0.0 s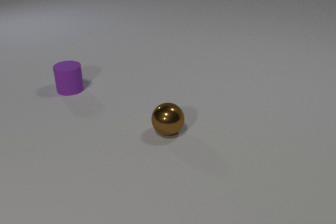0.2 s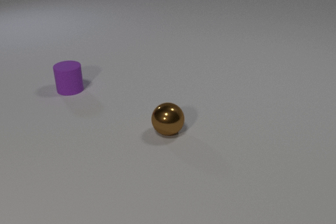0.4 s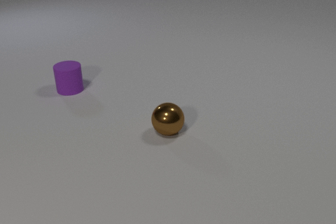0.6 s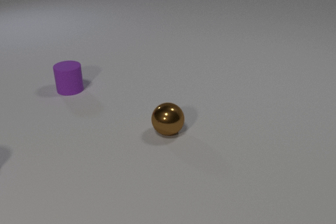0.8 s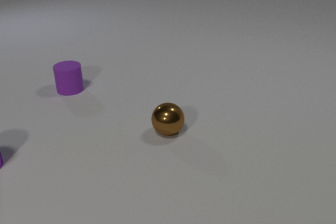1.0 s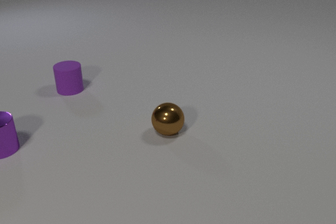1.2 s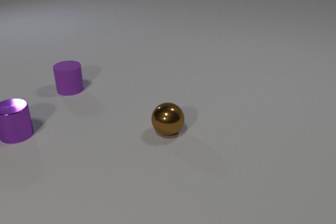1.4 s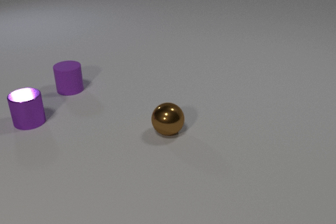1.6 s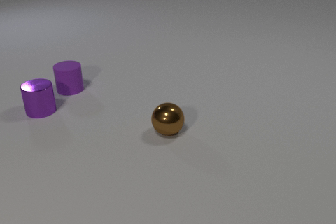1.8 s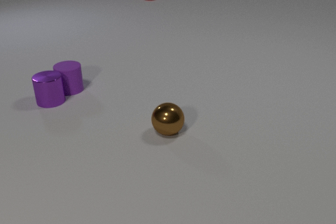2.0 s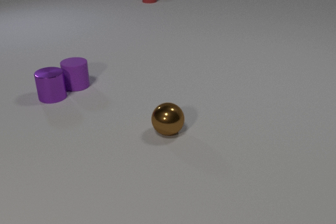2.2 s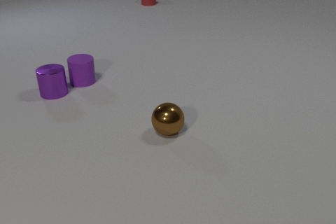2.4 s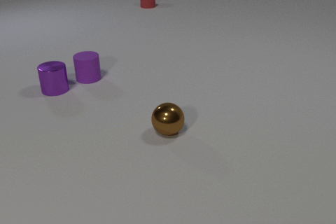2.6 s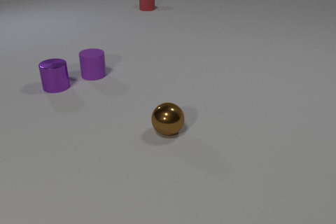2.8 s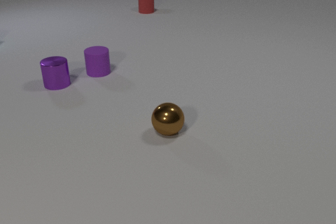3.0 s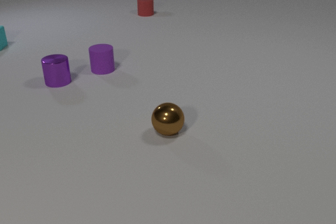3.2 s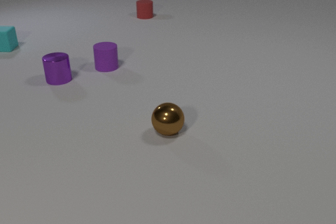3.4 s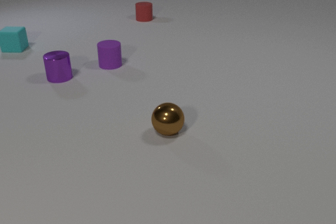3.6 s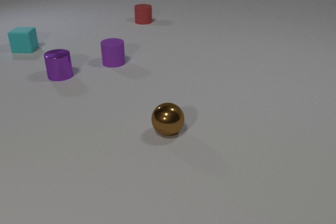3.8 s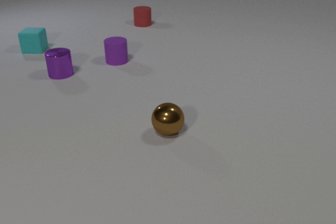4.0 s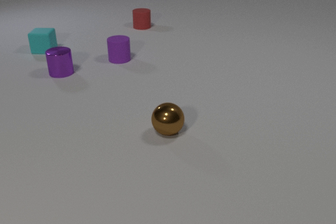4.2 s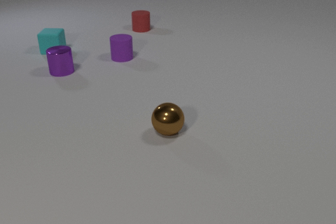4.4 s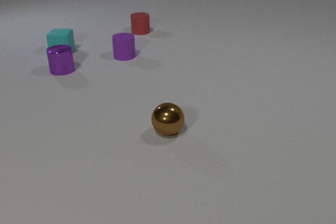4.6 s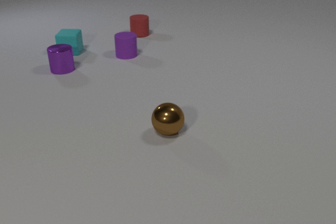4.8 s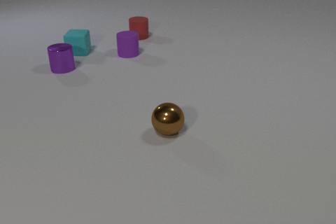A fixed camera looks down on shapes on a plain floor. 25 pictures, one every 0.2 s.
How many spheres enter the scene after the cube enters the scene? 0.
What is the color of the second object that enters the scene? red.
What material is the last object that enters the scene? rubber.
0.0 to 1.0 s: The purple metal cylinder comes in at the left edge, slides away from the camera and to the right.
1.0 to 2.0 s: The purple metal cylinder slides away from the camera and to the right. The purple rubber cylinder slides away from the camera and to the right. The red rubber cylinder comes in at the top edge, slides toward the camera. The purple metal cylinder and the purple rubber cylinder collide.
2.0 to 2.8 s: The purple metal cylinder slides away from the camera. The purple rubber cylinder slides away from the camera and to the right. The red rubber cylinder slides toward the camera.
2.8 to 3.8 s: The purple metal cylinder slides away from the camera. The purple rubber cylinder slides away from the camera and to the right. The red rubber cylinder slides toward the camera. The cyan rubber cube comes in at the left edge, slides to the right and toward the camera.
3.8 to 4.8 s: The purple metal cylinder slides away from the camera. The purple rubber cylinder slides away from the camera and to the right. The red rubber cylinder slides toward the camera. The cyan rubber cube slides to the right and toward the camera.
